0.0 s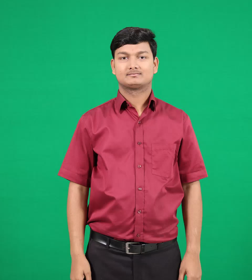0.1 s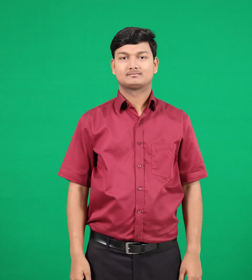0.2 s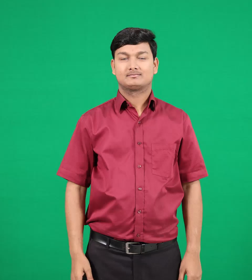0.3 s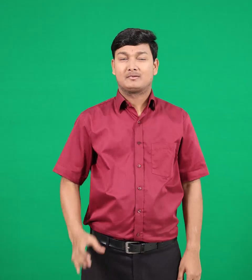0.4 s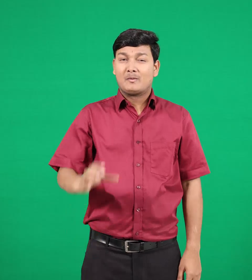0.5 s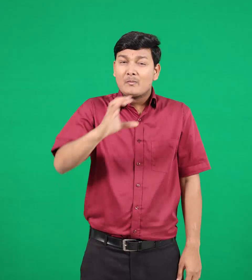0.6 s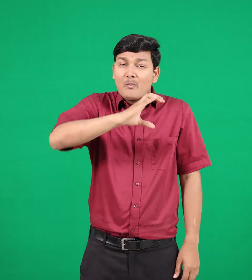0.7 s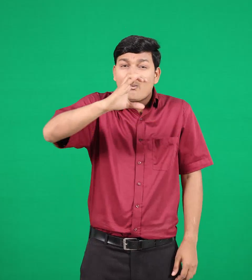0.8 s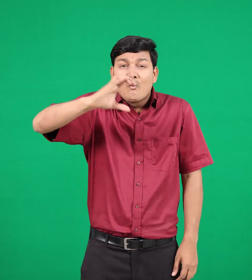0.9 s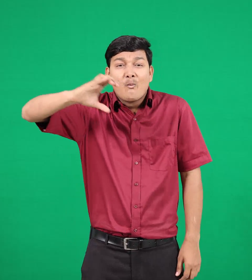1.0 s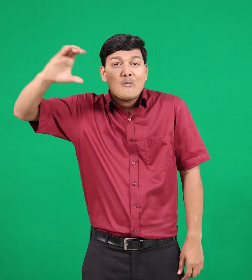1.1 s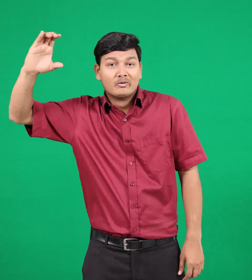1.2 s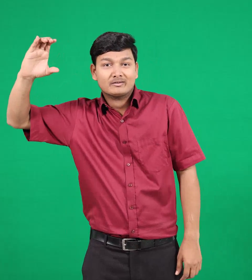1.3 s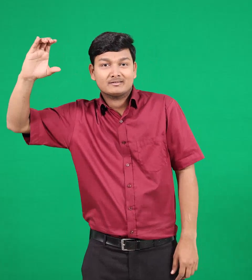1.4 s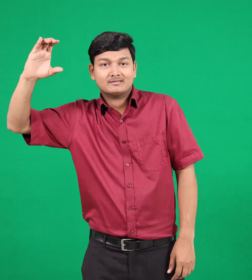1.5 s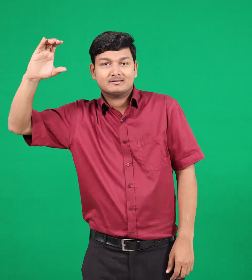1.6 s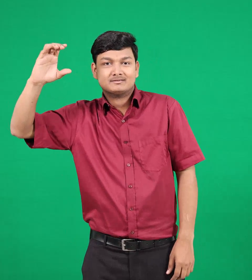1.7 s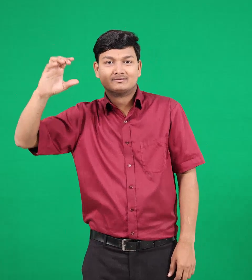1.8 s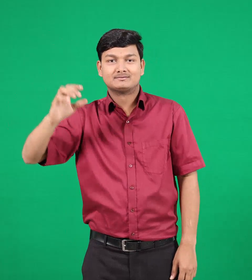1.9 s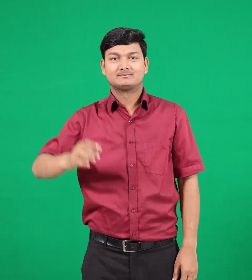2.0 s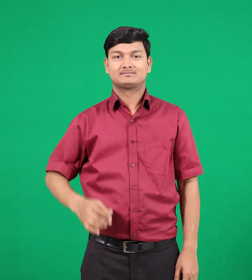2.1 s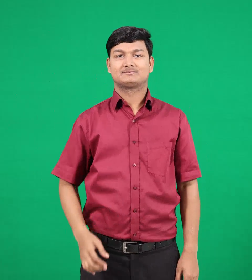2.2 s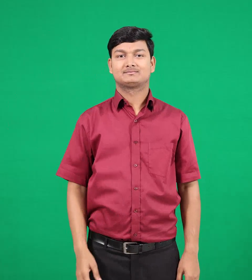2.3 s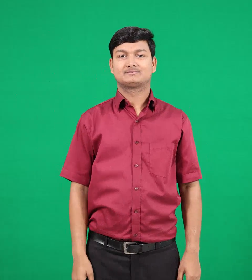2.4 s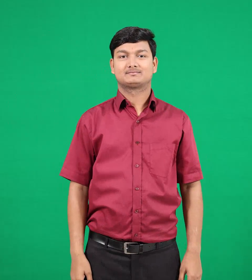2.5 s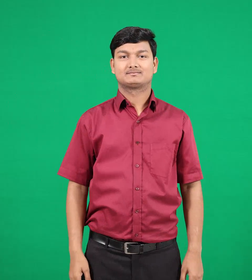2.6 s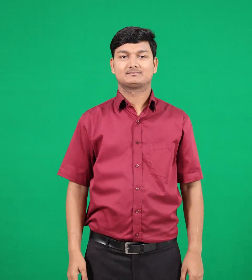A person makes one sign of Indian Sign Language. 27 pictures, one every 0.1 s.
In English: crores
